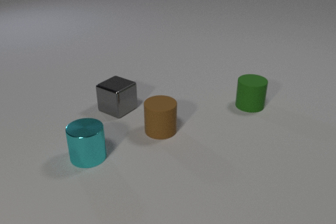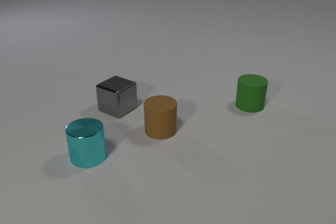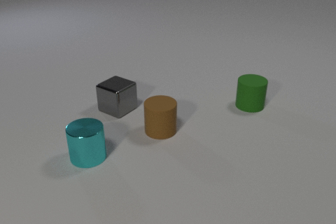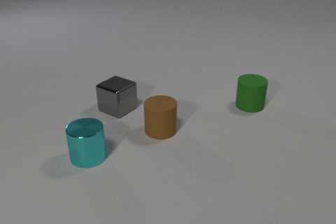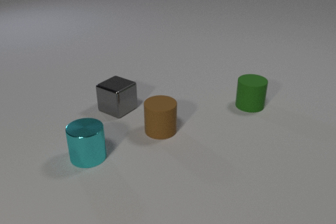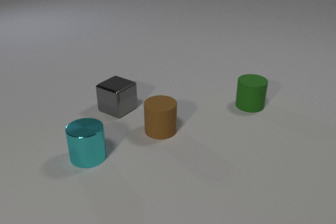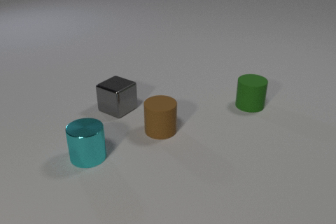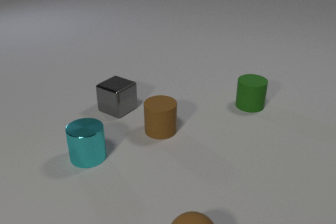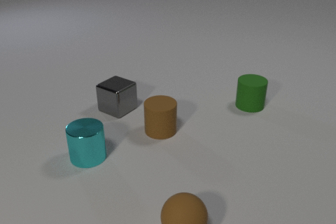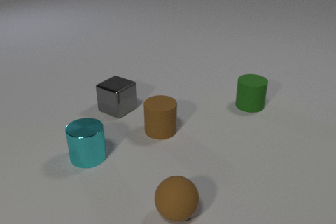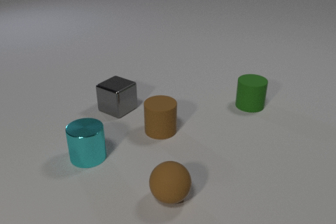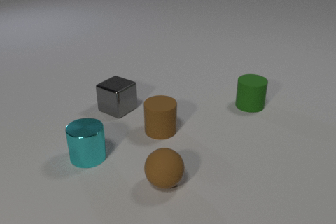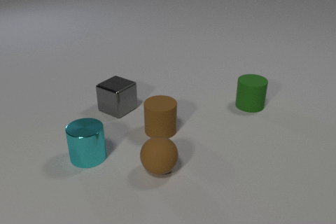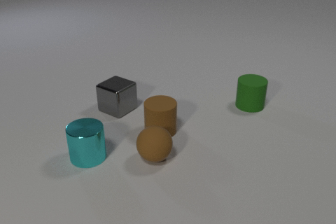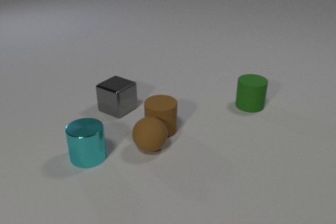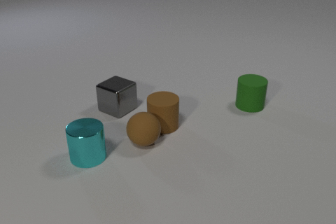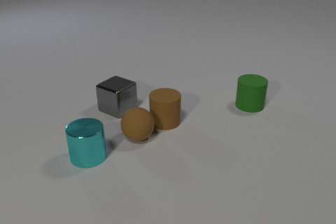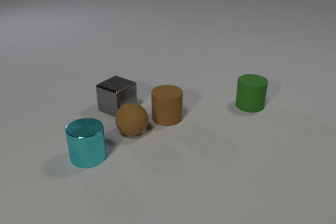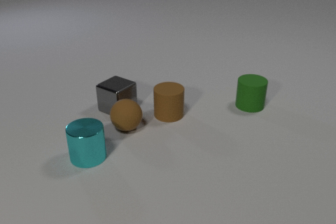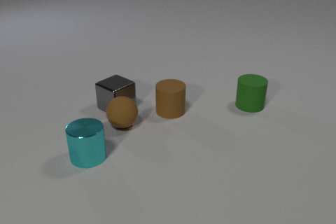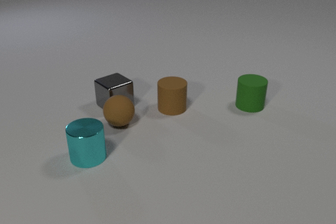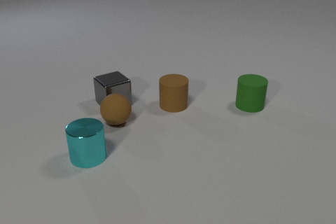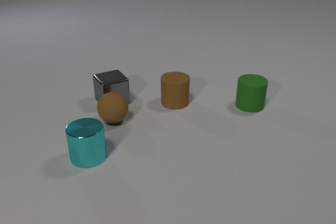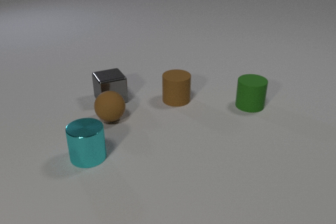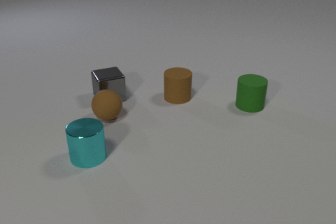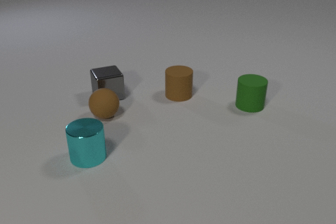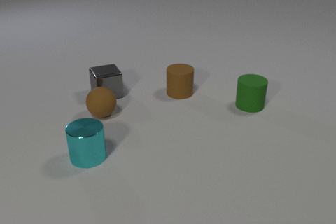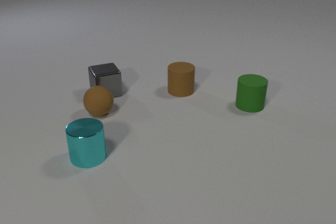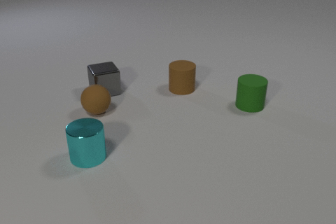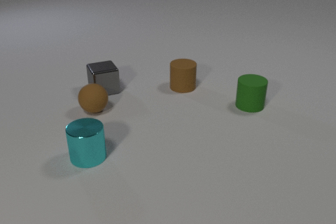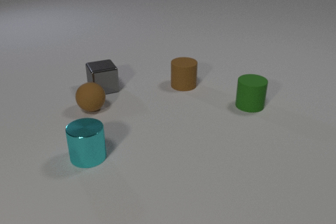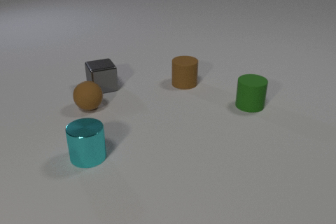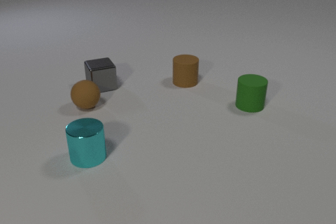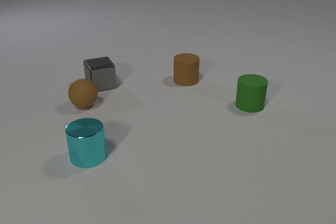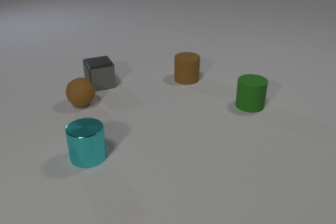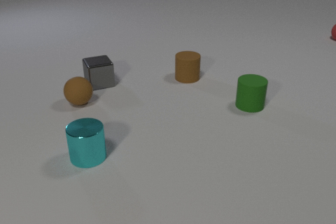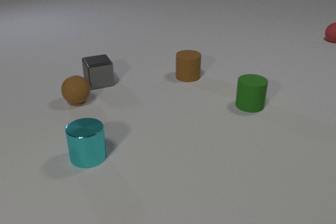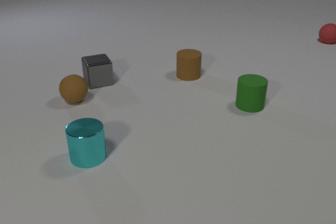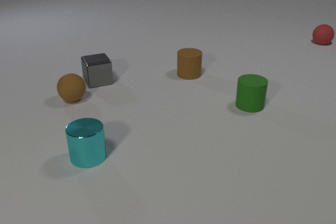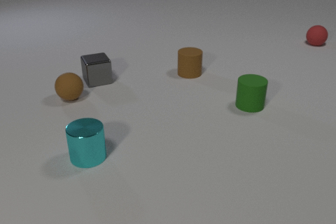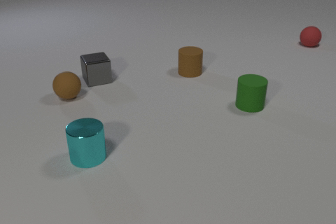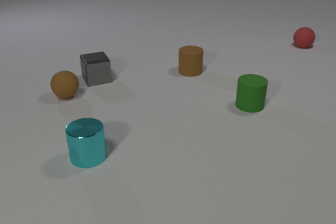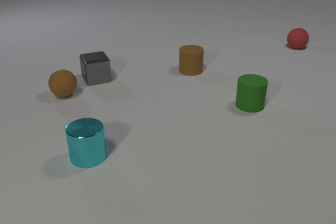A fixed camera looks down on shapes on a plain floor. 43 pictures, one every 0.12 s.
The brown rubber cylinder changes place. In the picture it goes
away from the camera.
The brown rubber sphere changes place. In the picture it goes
away from the camera.
0.00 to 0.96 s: The brown rubber sphere comes in at the bottom edge, rolls away from the camera.
0.96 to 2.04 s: The brown rubber sphere rolls away from the camera. The brown rubber cylinder slides away from the camera. The brown rubber sphere and the brown rubber cylinder collide.
2.04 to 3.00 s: The brown rubber sphere rolls away from the camera and to the left. The brown rubber cylinder slides away from the camera. The gray metal cube slides away from the camera, spins so that its near face slides to the left, clockwise seen from above. The brown rubber sphere and the gray metal cube collide.
3.00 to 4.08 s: The brown rubber sphere rolls away from the camera and to the left. The brown rubber cylinder slides away from the camera. The gray metal cube slides away from the camera.
4.08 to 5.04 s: The brown rubber sphere rolls away from the camera and to the left. The brown rubber cylinder slides away from the camera. The red rubber sphere comes in at the right edge, rolls to the left and toward the camera. The gray metal cube slides away from the camera.
How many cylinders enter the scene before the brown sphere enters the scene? 0.
What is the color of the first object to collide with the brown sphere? brown.
What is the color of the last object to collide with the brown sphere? gray.
